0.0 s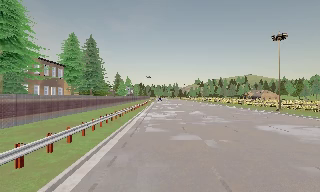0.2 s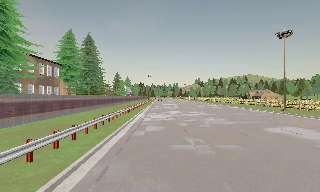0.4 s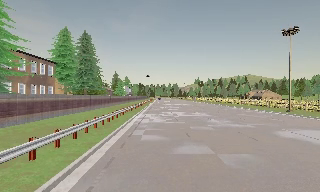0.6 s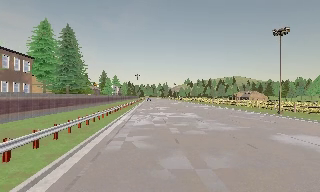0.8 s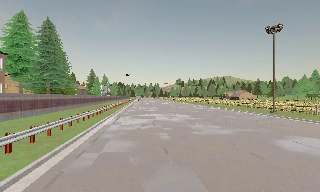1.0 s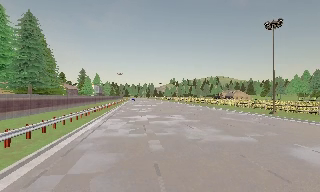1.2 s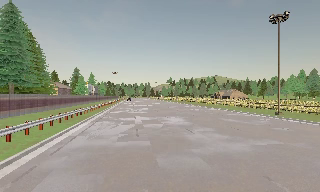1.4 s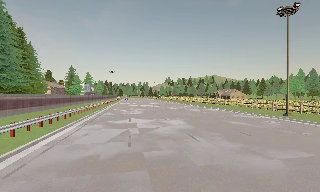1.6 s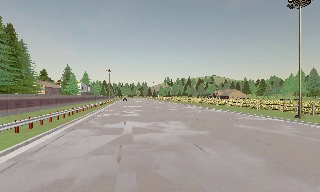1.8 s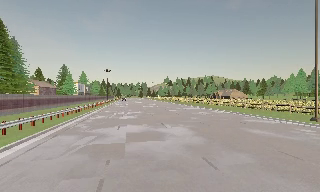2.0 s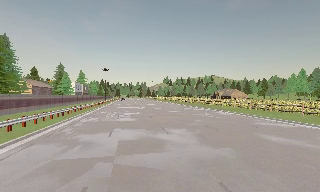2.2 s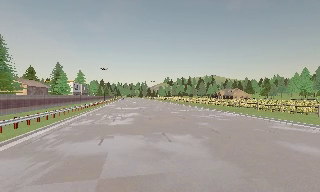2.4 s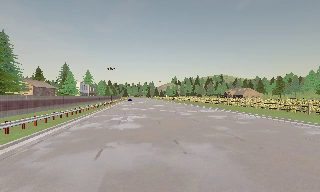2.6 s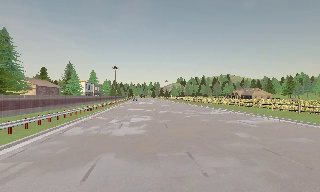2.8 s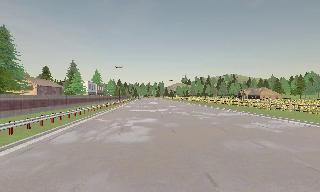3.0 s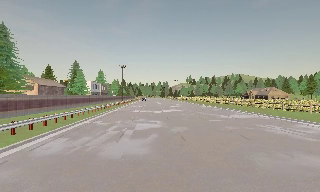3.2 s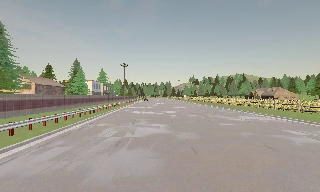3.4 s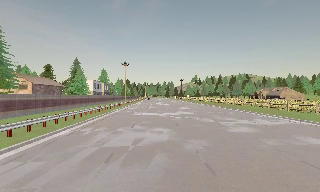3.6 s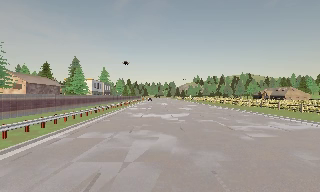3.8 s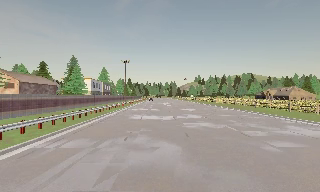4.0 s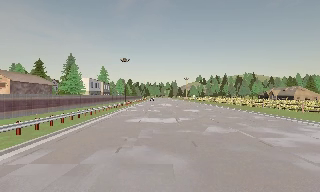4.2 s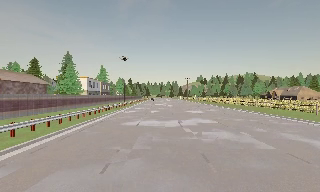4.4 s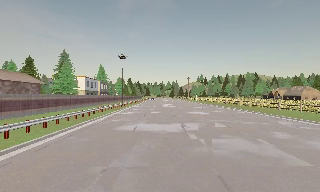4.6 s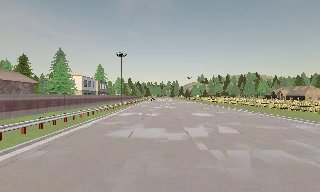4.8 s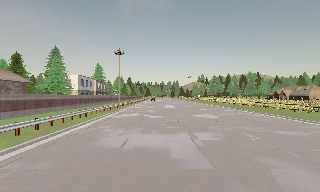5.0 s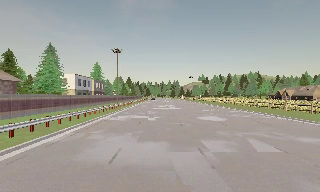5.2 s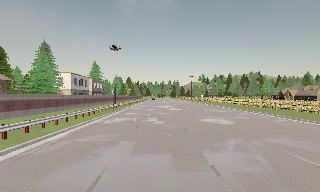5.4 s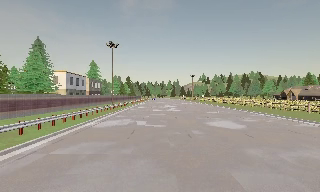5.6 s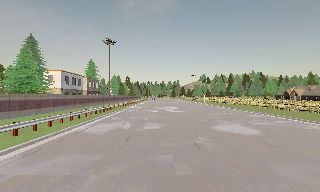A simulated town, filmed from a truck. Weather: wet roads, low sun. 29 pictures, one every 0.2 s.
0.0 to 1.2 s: The camera travels forward, about 9 m, so what stands in front looms larger. It gains speed.
1.2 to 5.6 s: The camera travels forward, about 40 m, so what stands in front looms larger.
The film runs forward here.
